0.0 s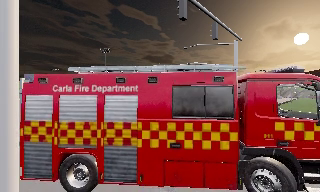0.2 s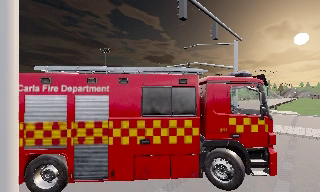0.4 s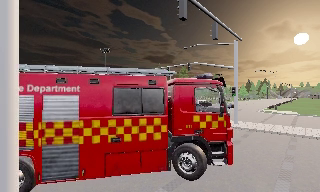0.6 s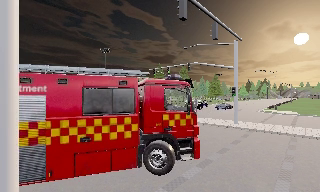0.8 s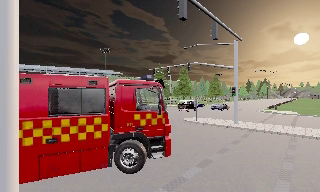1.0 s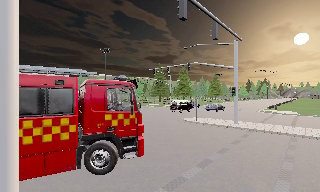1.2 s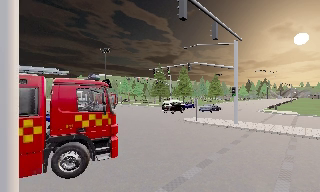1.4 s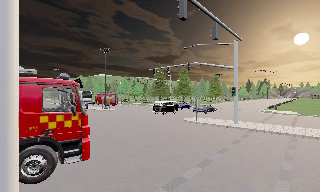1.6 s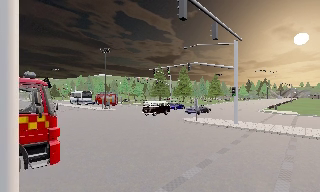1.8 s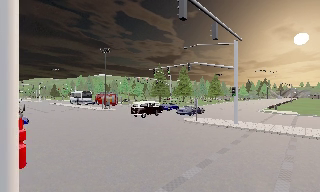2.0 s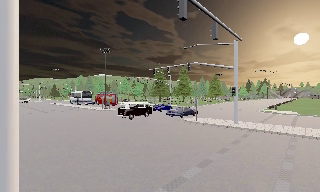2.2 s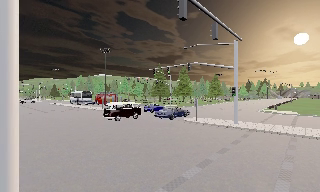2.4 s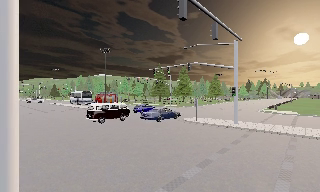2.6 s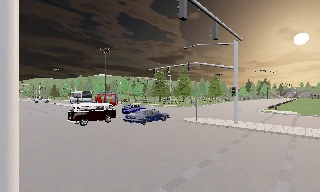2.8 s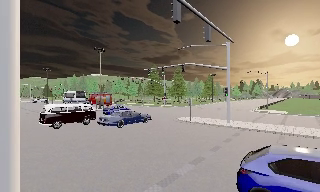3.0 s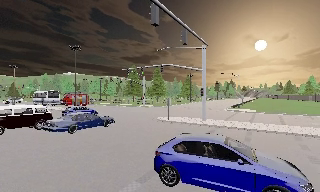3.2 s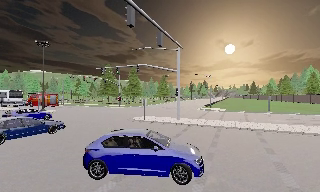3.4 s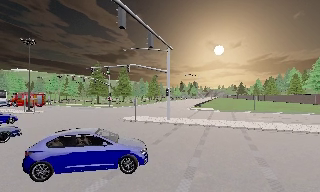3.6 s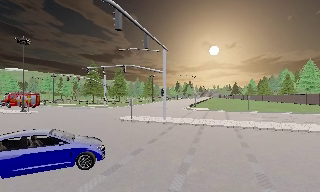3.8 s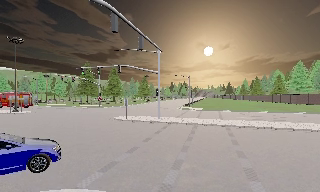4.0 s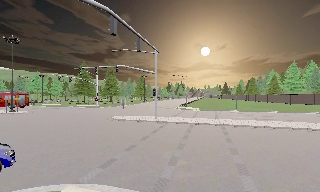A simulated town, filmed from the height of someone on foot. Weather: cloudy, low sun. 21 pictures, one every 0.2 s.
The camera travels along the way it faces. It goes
backward.
0.0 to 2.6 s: The camera keeps its place and its aim.
2.6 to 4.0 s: The scene slides to the left, as the camera pans about 25 degrees to its right. It travels backward, about 2 m, so what stands in front gets smaller.
The film runs backward here.
